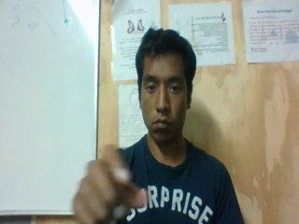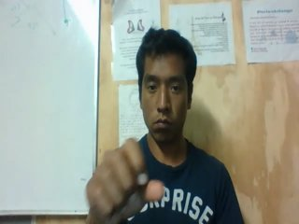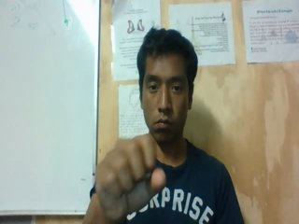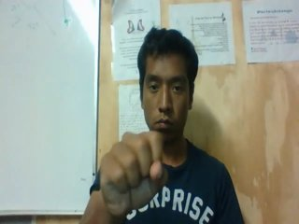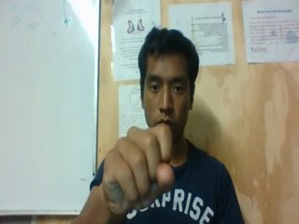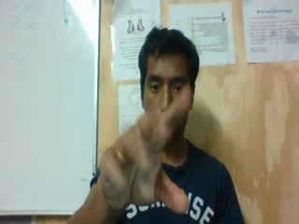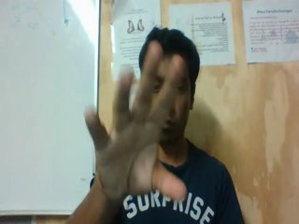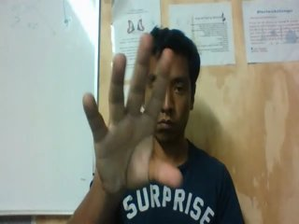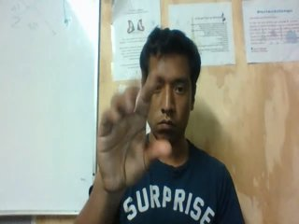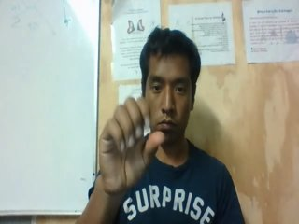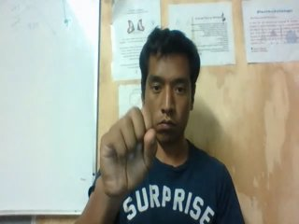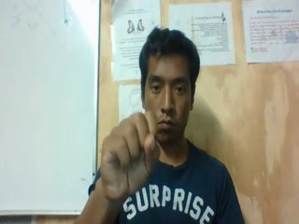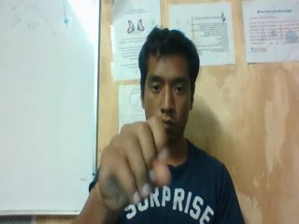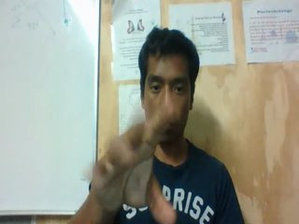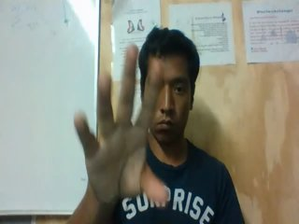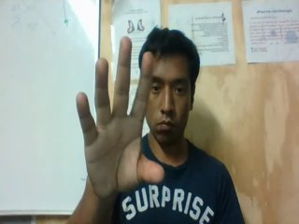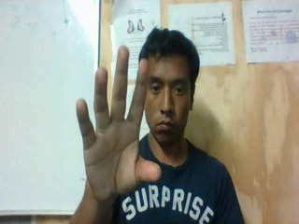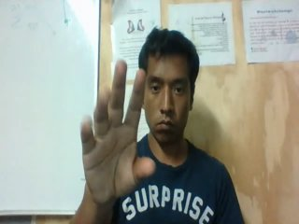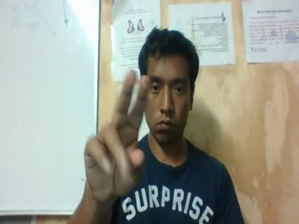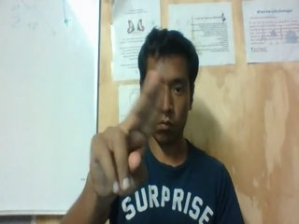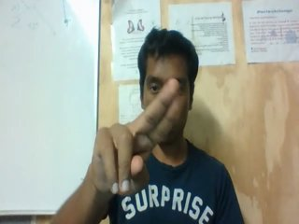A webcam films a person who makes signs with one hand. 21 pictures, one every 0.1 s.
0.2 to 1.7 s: Open twice.
